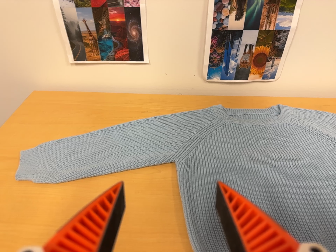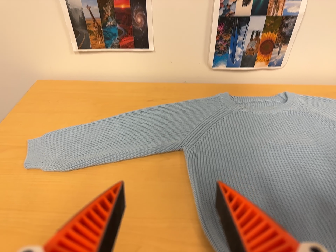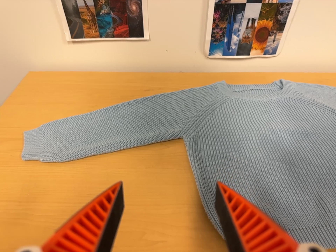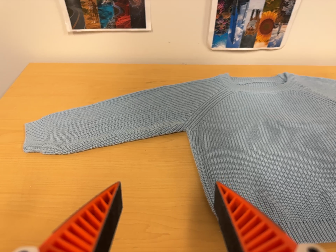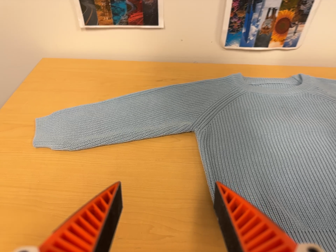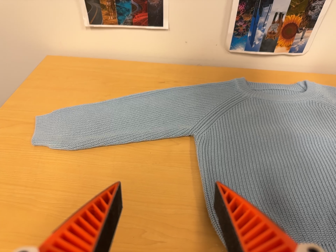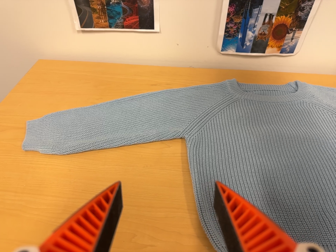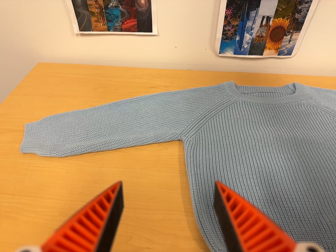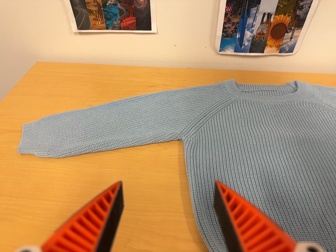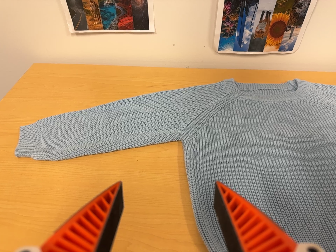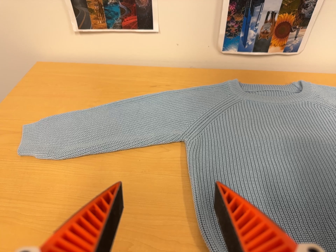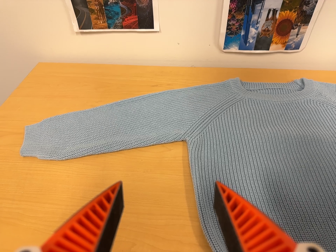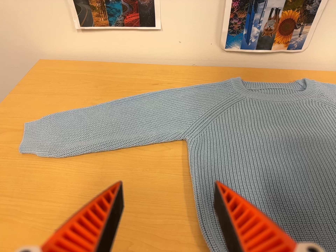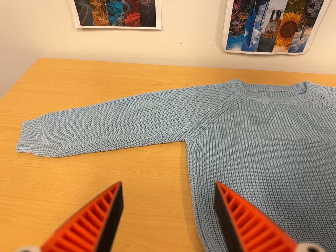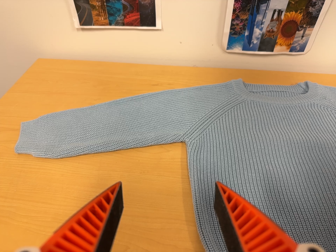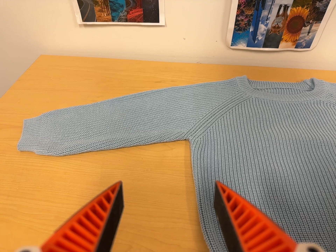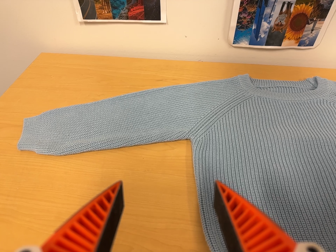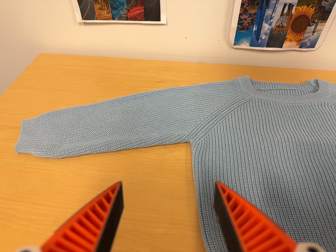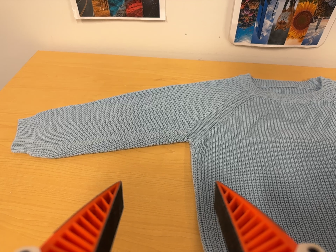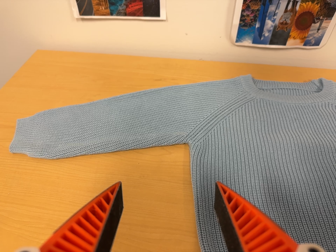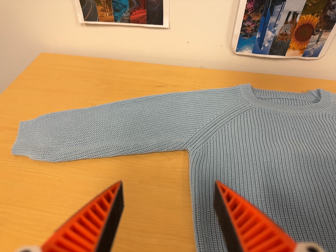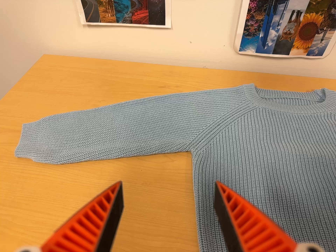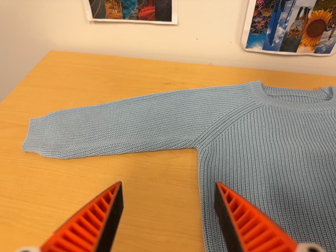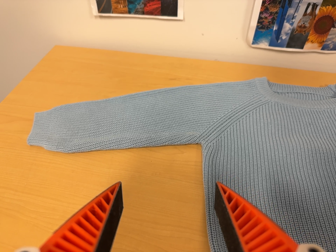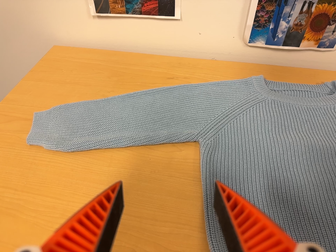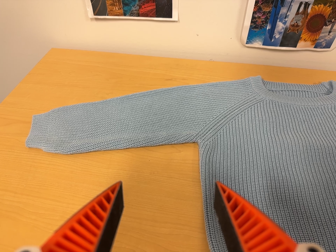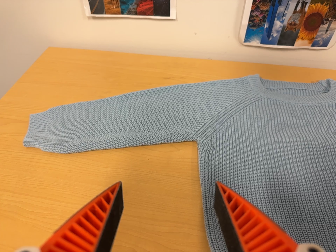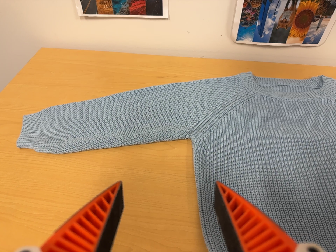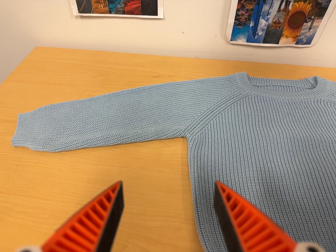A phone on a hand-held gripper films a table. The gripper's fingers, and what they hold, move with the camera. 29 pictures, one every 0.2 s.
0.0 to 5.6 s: The camera travels forward, about 7 cm, so what stands in front looms larger. Its aim tips toward the bottom of its view by about 10 degrees, and the scene shifts upward.
The film runs forward here.
